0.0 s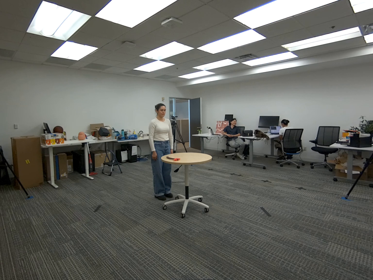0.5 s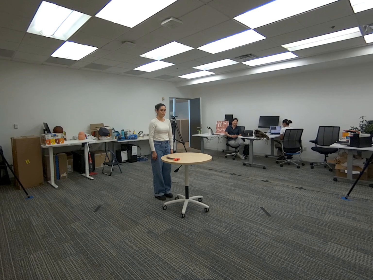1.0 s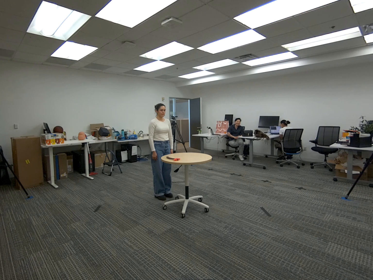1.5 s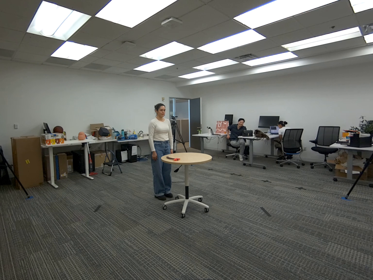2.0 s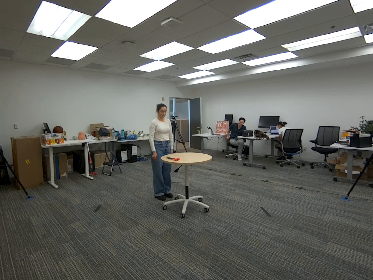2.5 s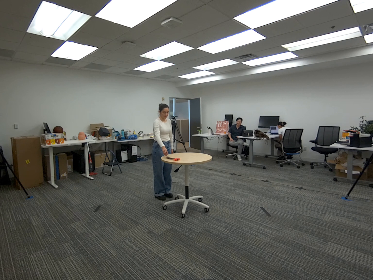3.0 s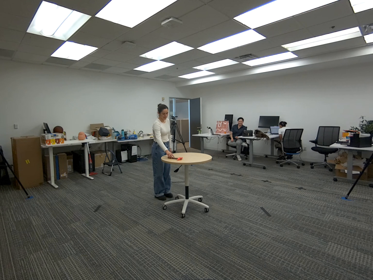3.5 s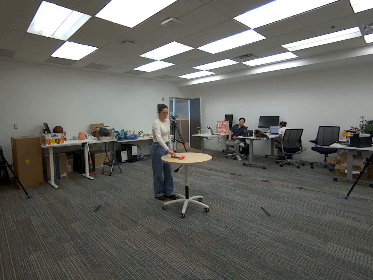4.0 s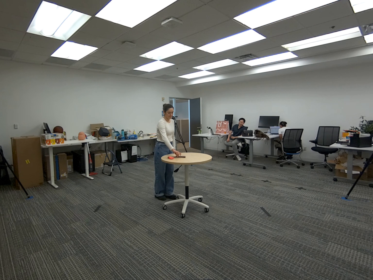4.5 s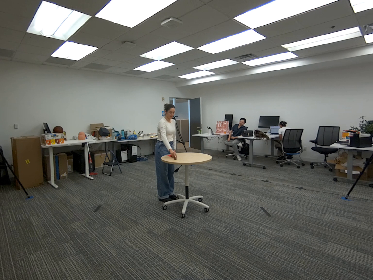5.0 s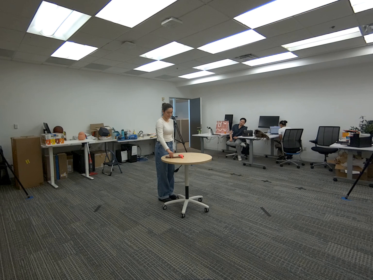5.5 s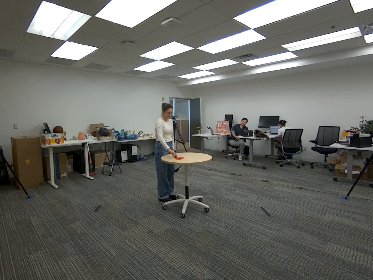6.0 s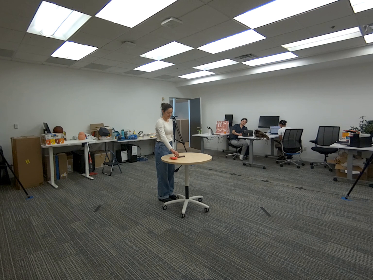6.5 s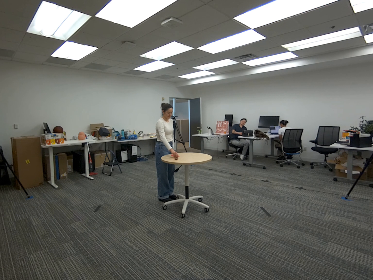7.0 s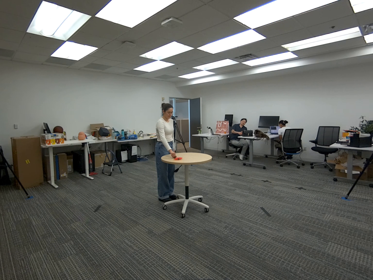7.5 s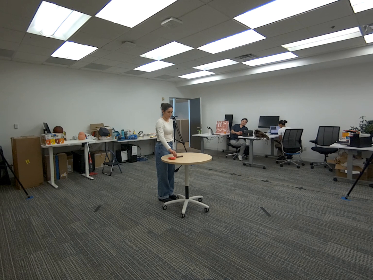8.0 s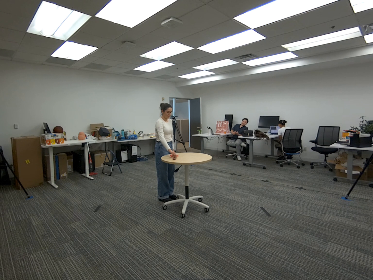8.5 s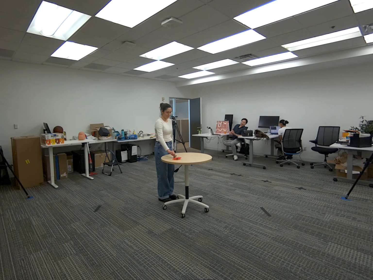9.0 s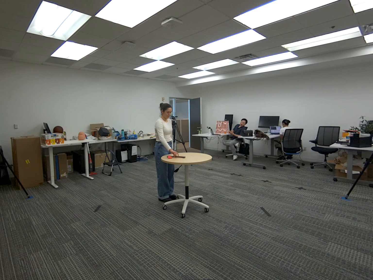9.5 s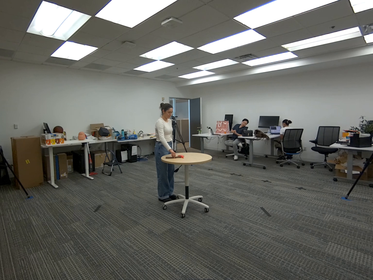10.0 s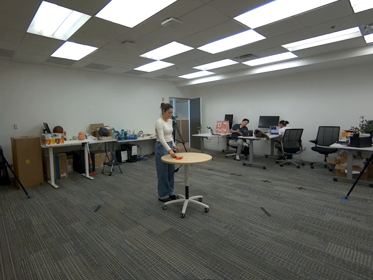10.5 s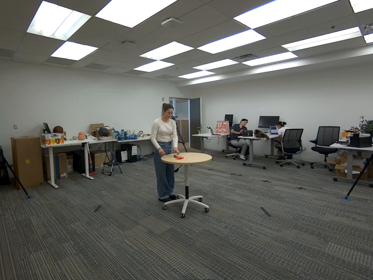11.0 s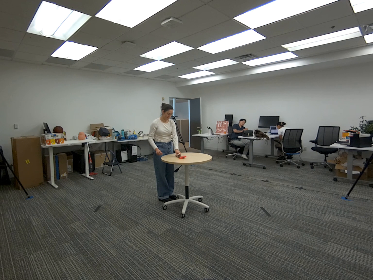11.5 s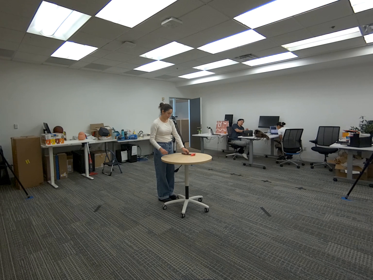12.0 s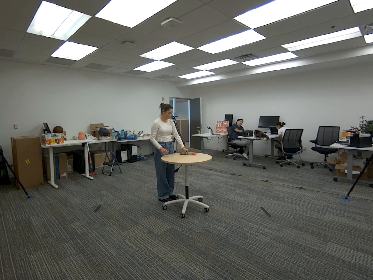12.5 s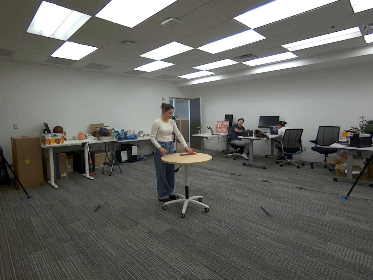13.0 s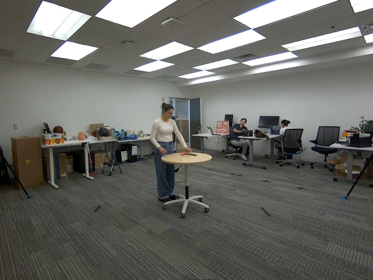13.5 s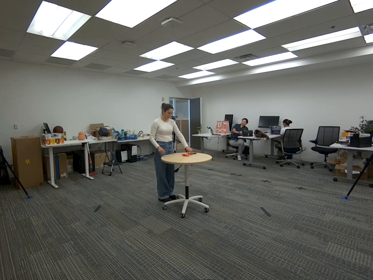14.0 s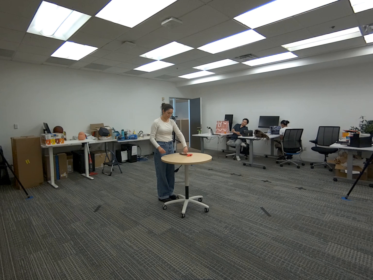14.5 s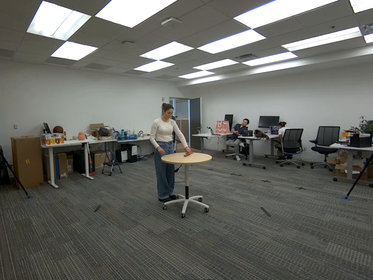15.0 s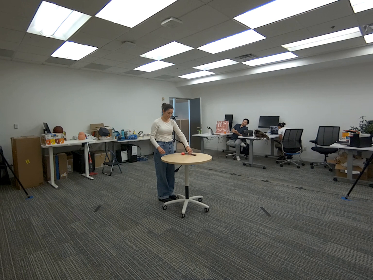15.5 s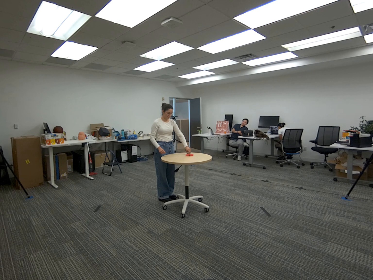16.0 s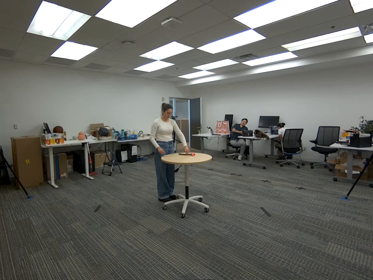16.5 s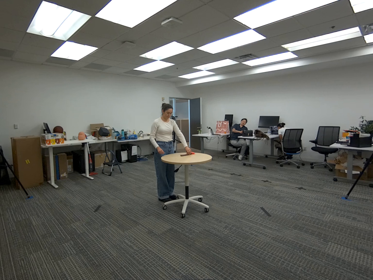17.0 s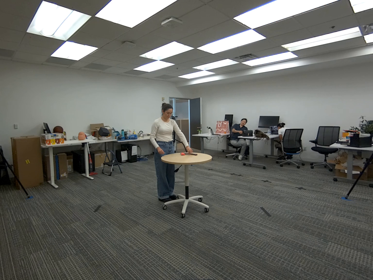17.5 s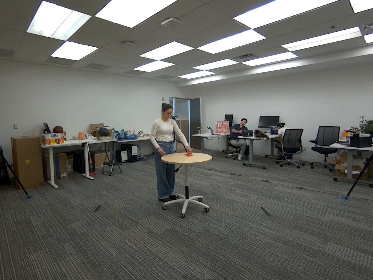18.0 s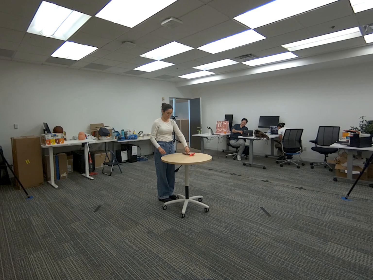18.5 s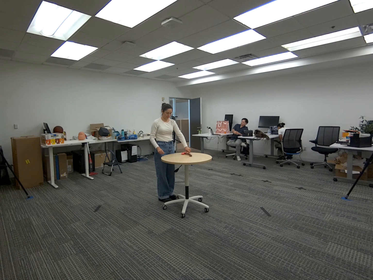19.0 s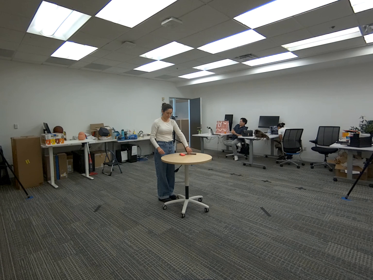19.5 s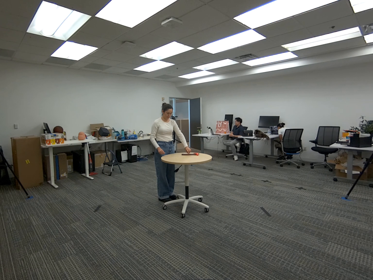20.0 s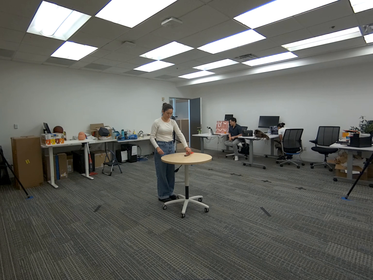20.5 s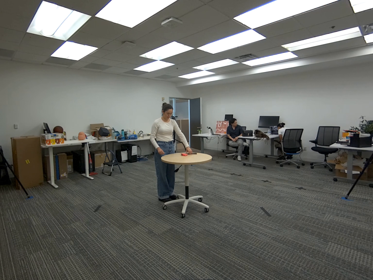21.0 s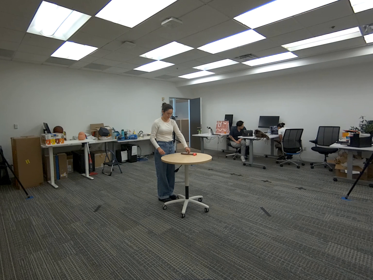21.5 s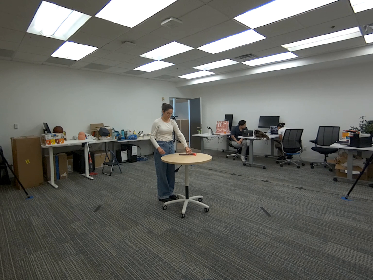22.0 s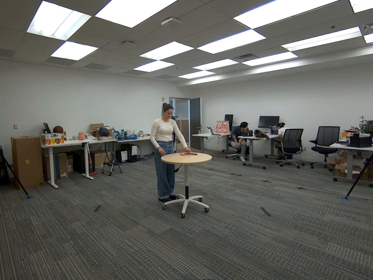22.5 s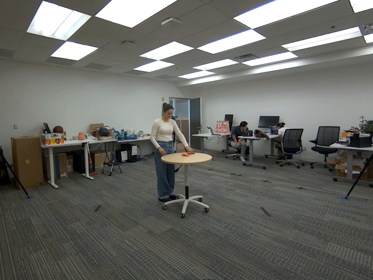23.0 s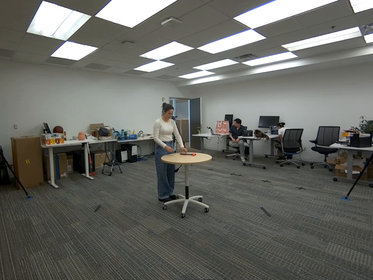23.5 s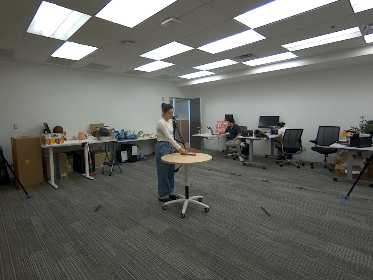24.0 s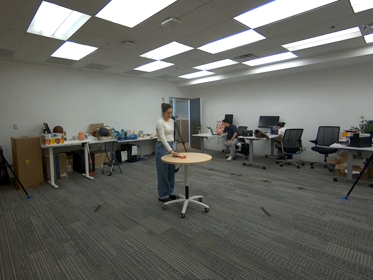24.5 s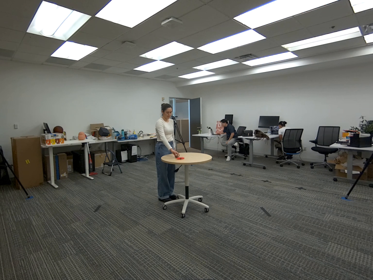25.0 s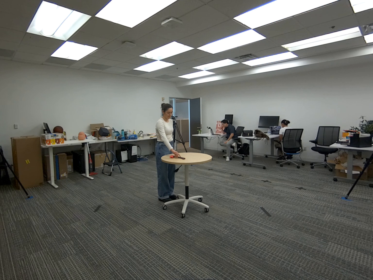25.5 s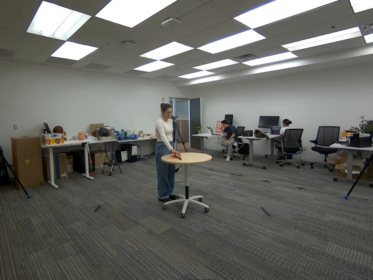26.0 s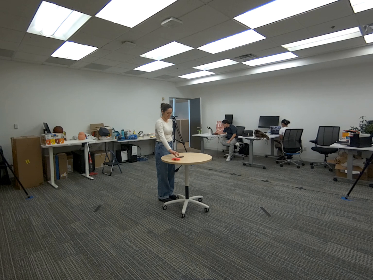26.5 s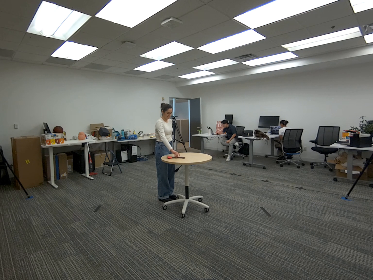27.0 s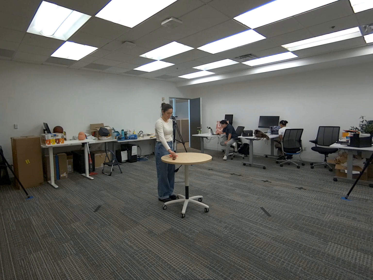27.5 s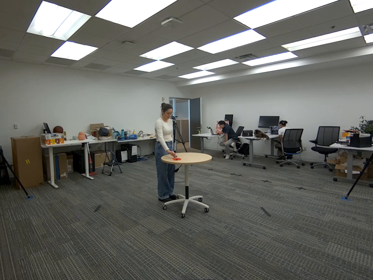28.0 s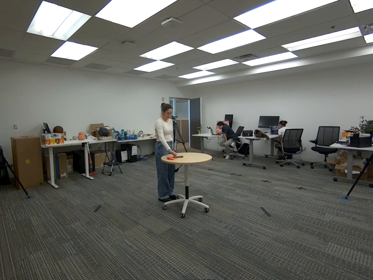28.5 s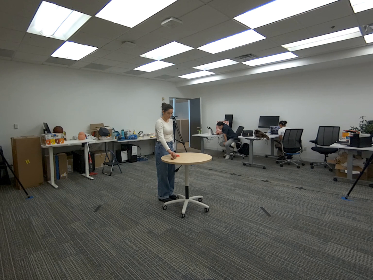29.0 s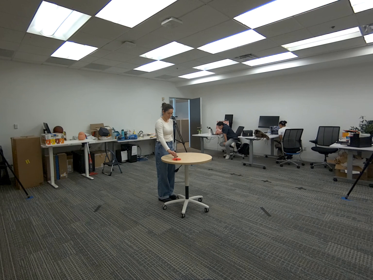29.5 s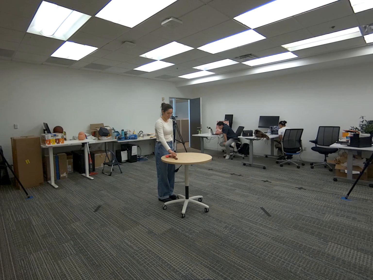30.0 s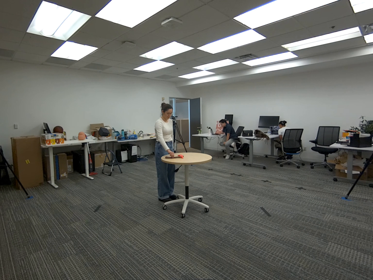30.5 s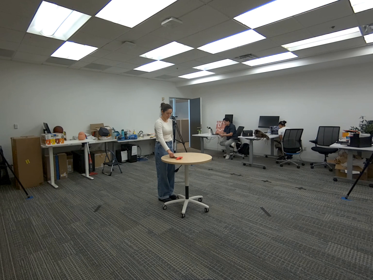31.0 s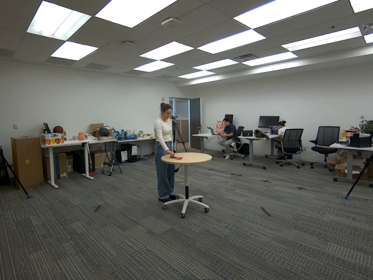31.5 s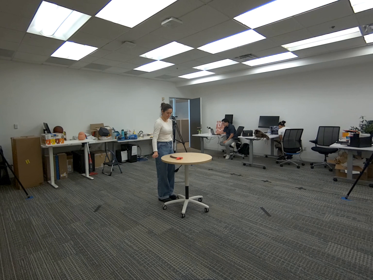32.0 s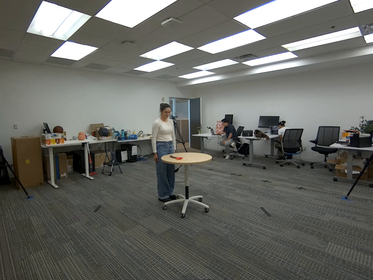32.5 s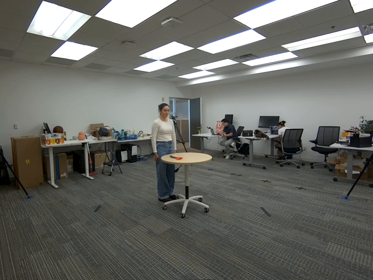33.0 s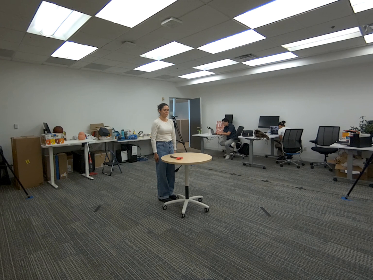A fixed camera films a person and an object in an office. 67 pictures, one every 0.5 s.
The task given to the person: Walk to the round table with the hatchet on top. Reach out and grasp the hatchet with your right hand, then rotate it. Switch to your left hand and rotate the hatchet in the opposite direction. Continue alternating the action between both hands until the sequence ends.
